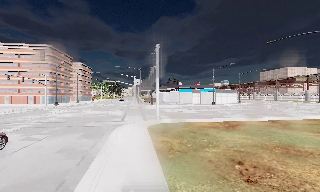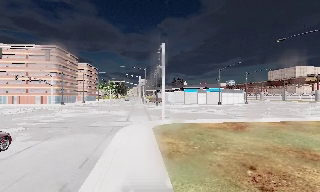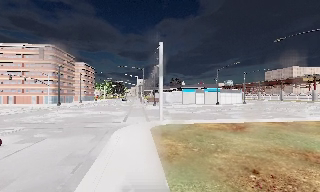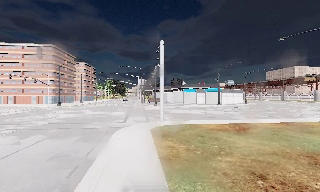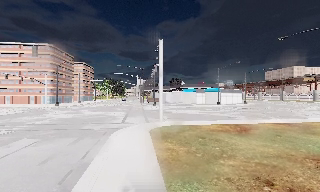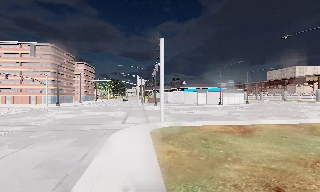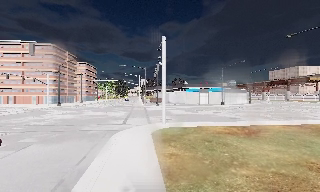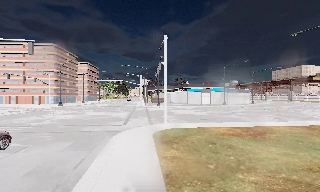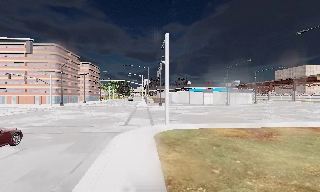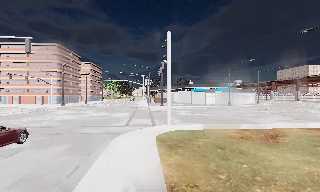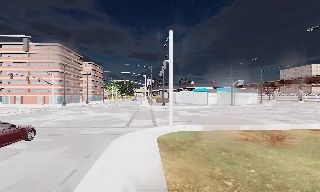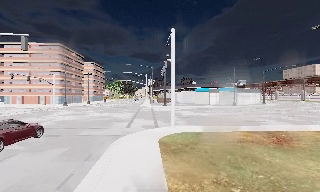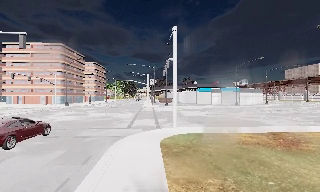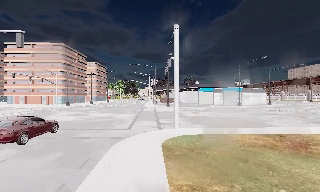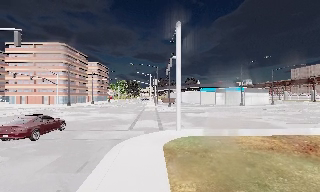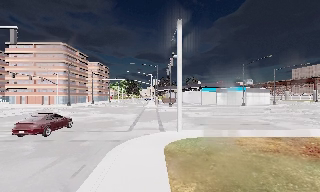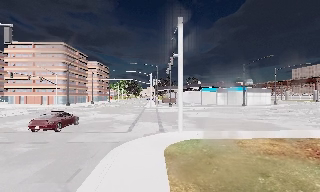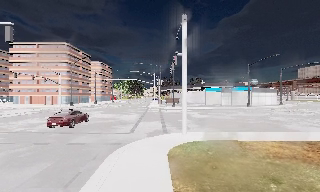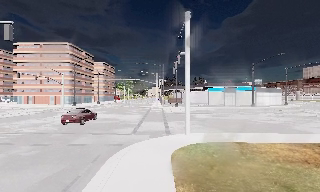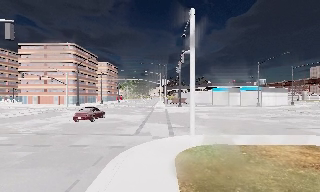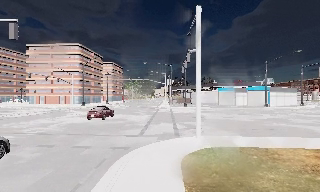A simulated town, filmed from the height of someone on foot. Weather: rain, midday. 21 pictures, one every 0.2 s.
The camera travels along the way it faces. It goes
forward.
0.0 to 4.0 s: The camera swings to its left by about 10 degrees, and the scene slides to the right. It travels forward, about 7 m, so what stands in front looms larger.
The film runs forward here.
